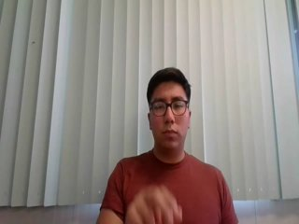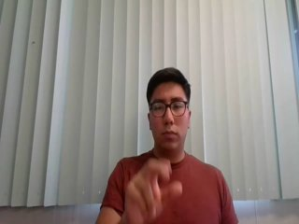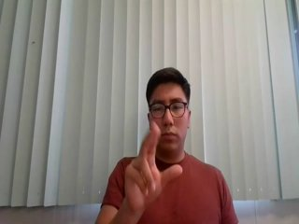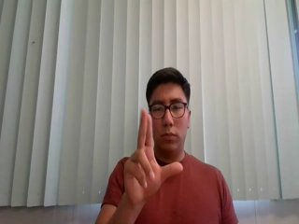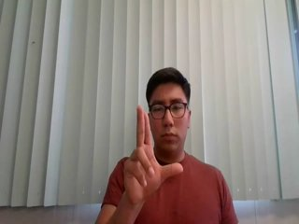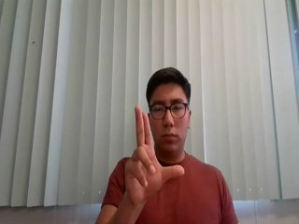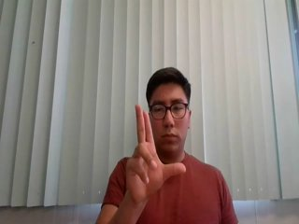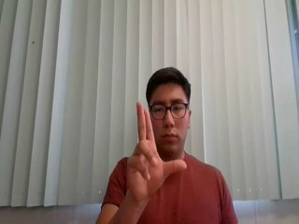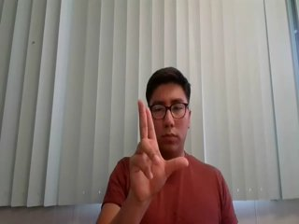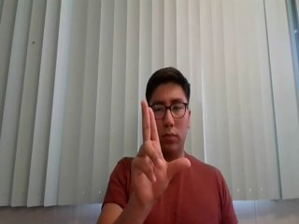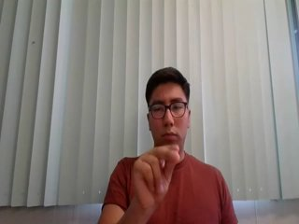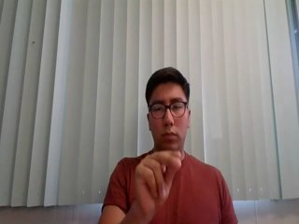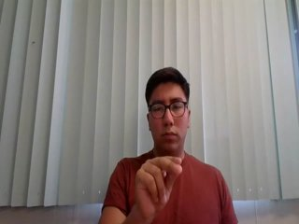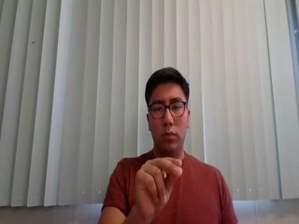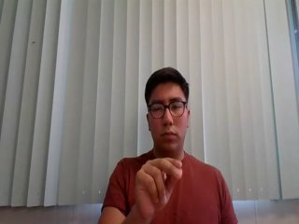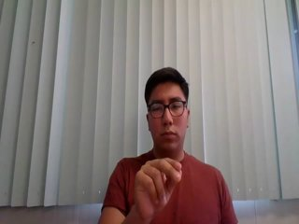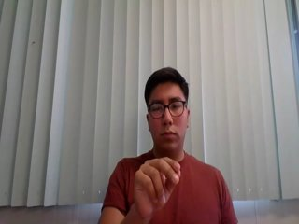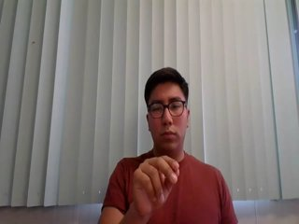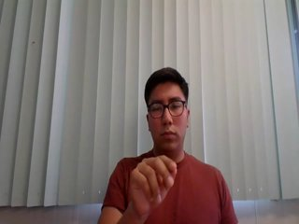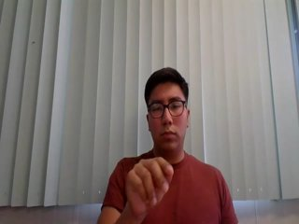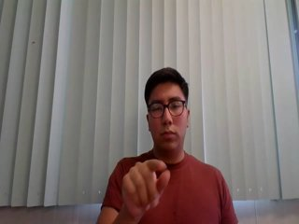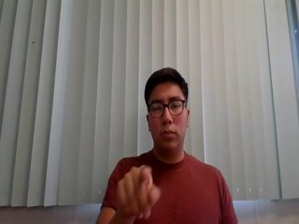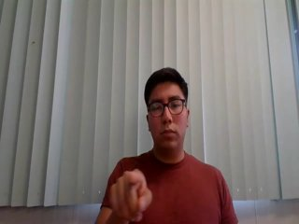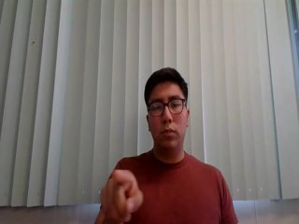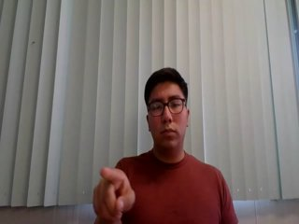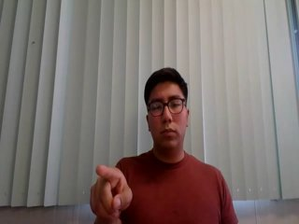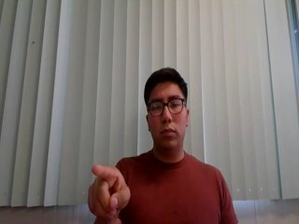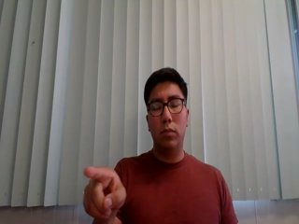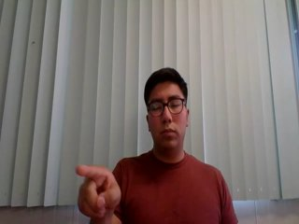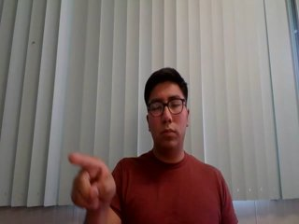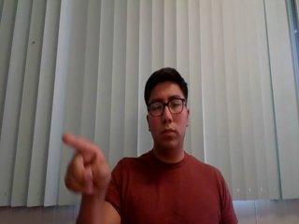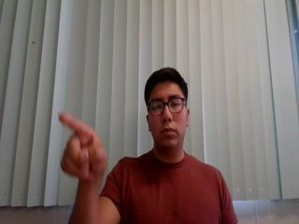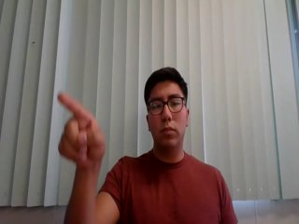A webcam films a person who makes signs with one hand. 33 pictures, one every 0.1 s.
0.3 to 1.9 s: Zoom out.
2.0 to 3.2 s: Pointing with one finger.
